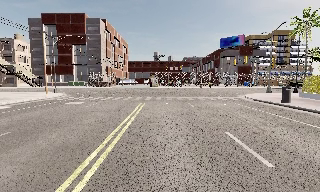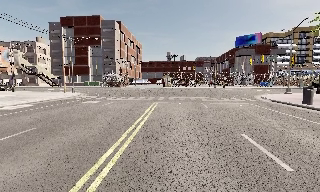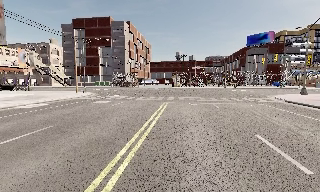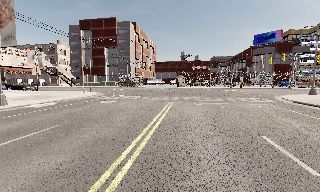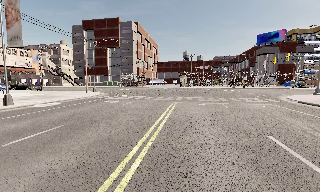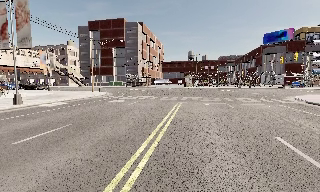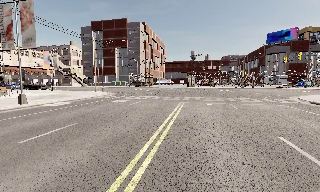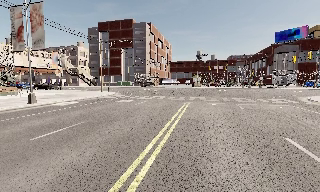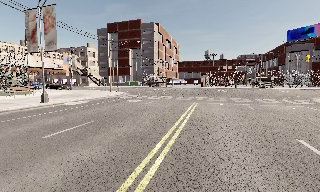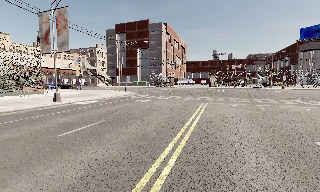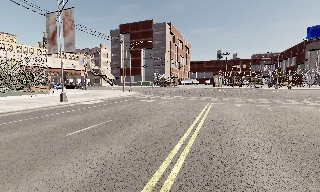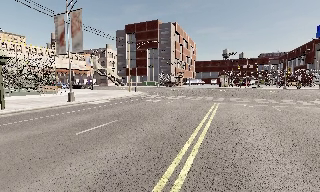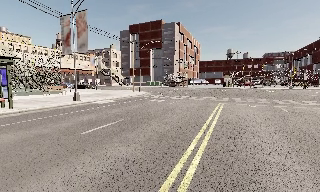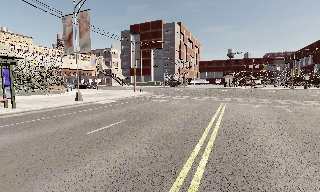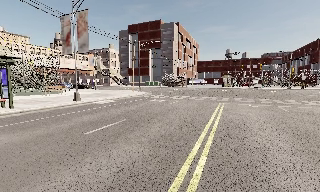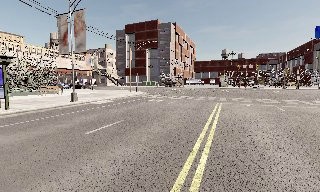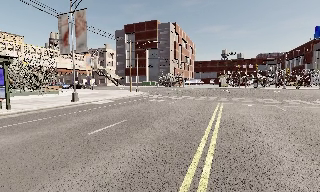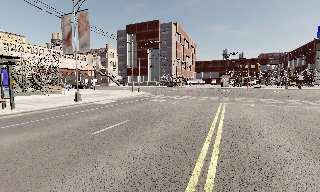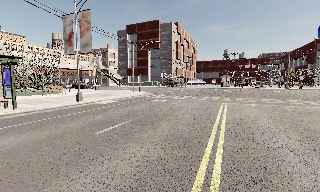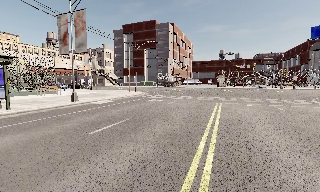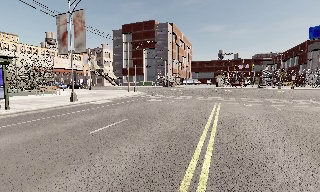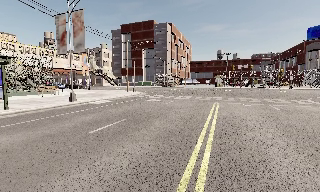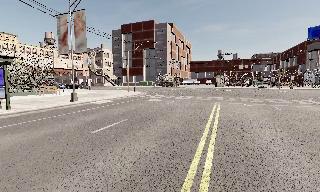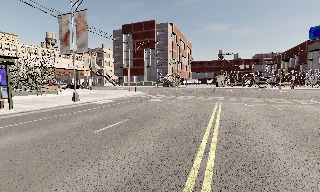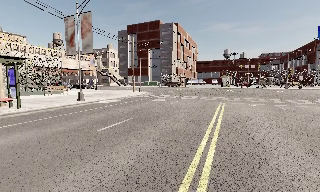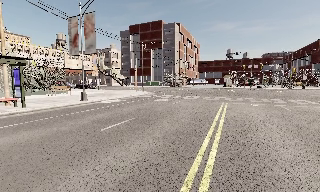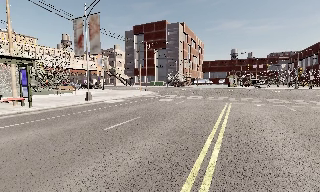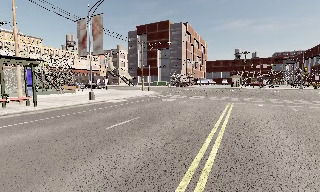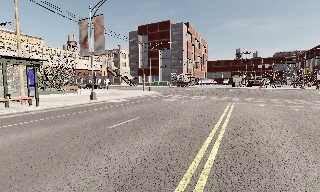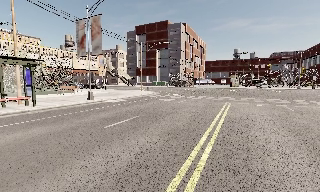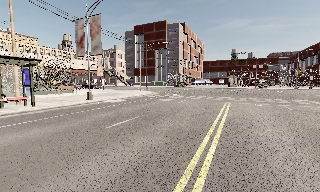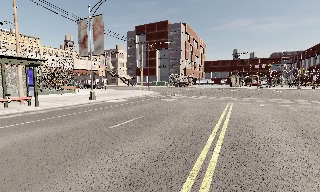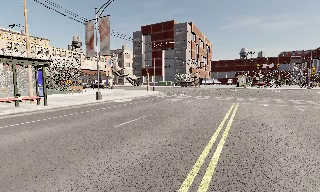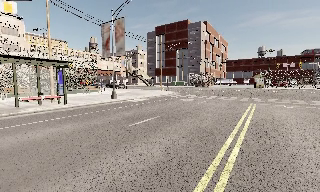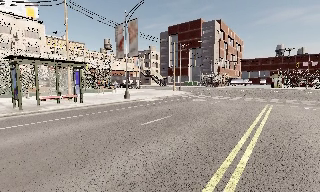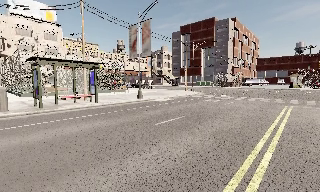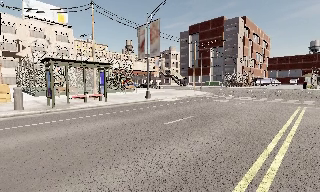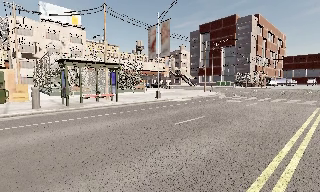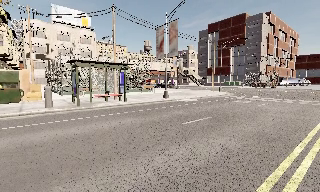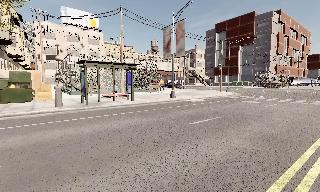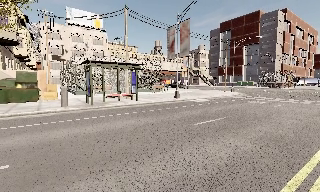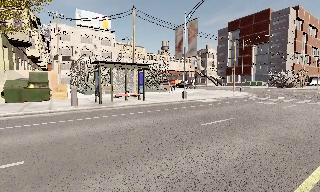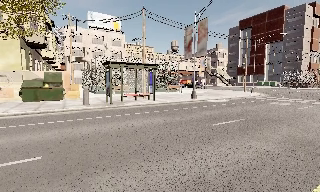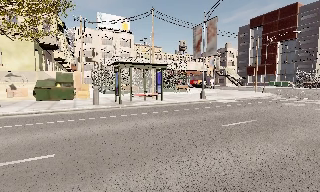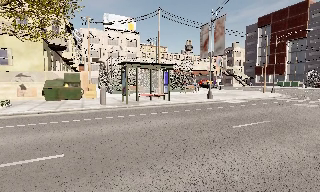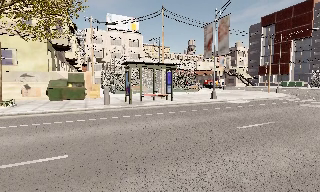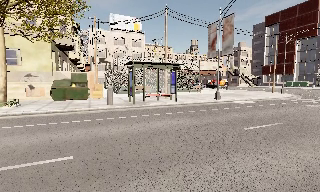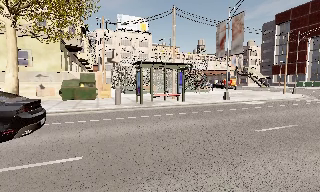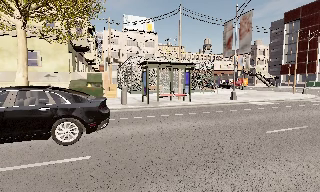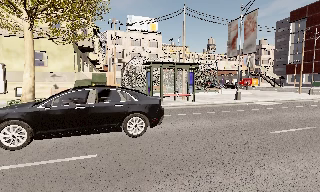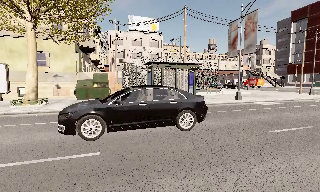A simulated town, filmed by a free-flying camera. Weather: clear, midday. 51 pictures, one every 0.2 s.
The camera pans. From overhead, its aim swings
counterclockwise.
The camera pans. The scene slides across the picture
to the right.
0.0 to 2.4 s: The camera pans to its left, which is counterclockwise from overhead, by about 25 degrees. It travels to its left, about 1 m, so close, fixed things drift to the right.
2.4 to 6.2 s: The camera travels backward and to its left, about 1 m, so what stands in front gets smaller.
6.2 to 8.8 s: The camera swings to its left by about 40 degrees, and the scene slides to the right.
8.8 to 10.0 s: The camera shifts only a little, or ends up much as it began.
The film runs backward here.
